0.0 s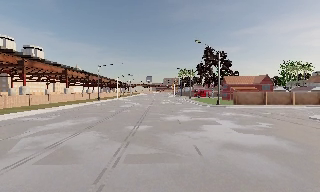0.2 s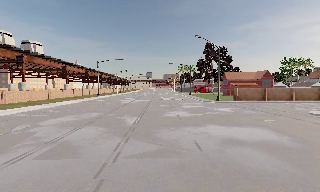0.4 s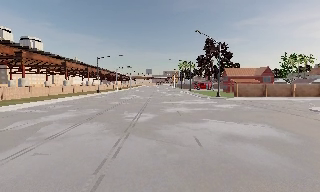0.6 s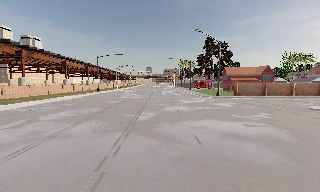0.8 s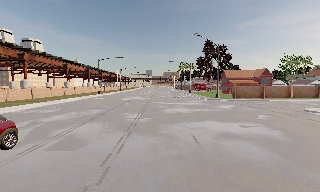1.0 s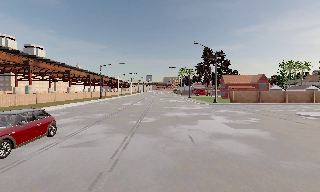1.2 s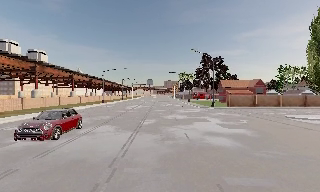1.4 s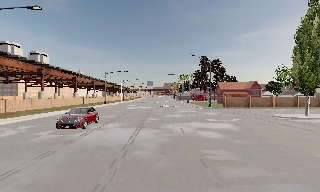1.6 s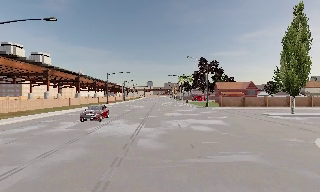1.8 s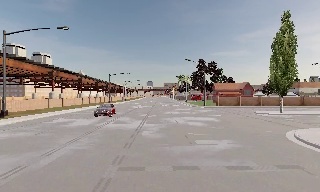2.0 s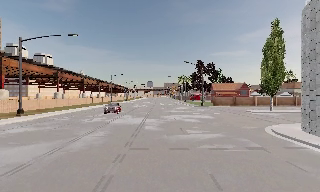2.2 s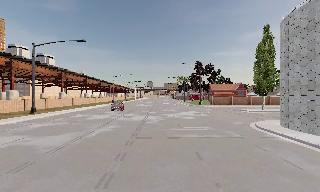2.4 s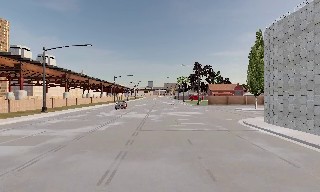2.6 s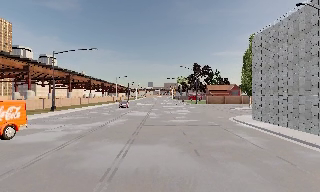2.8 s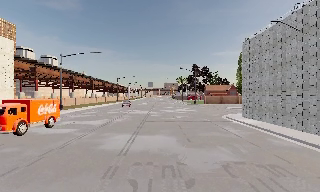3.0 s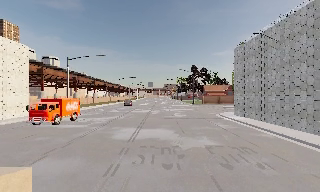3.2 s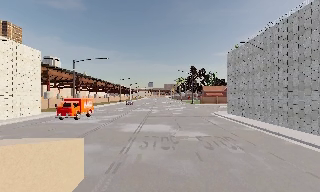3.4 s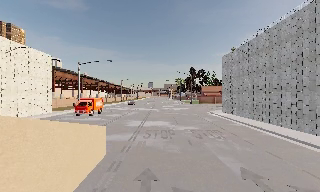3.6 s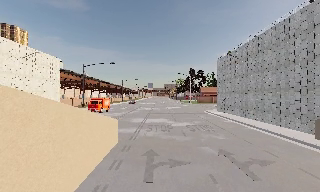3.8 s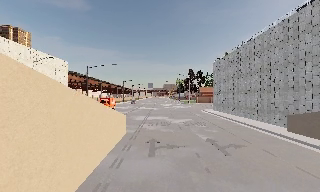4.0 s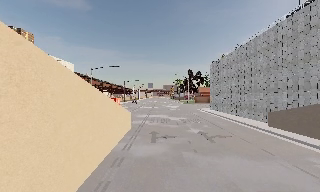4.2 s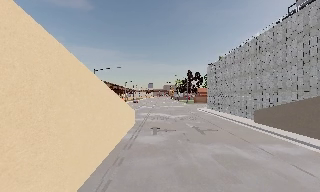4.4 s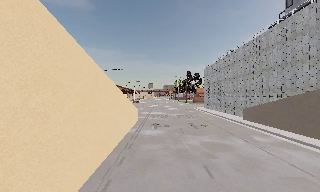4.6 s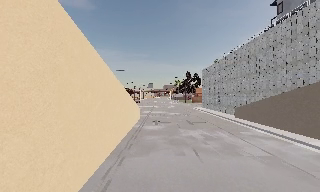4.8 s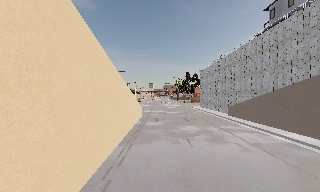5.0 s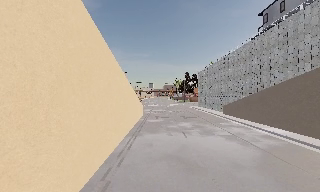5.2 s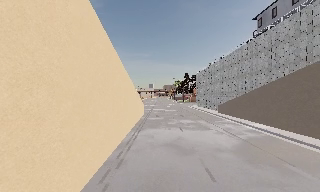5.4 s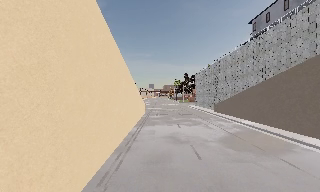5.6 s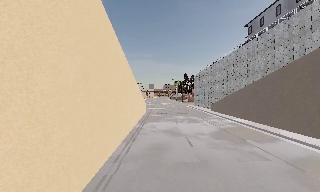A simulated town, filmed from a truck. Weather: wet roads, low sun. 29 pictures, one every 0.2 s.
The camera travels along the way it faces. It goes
backward.
0.0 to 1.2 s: The camera travels backward, about 3.5 m, so what stands in front gets smaller. It gains speed.
1.2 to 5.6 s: The camera travels backward, about 45 m, so what stands in front gets smaller.
The film runs backward here.
